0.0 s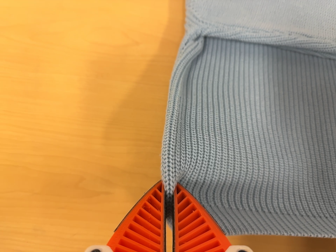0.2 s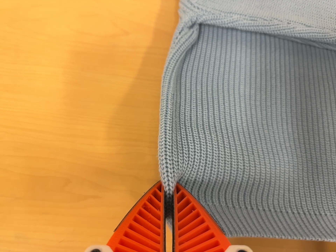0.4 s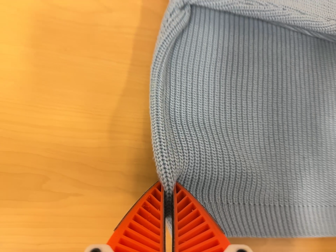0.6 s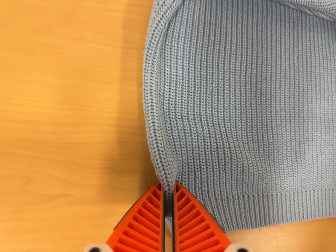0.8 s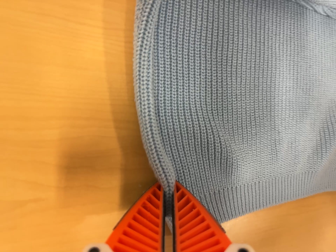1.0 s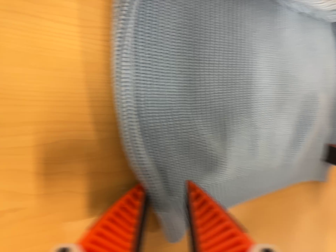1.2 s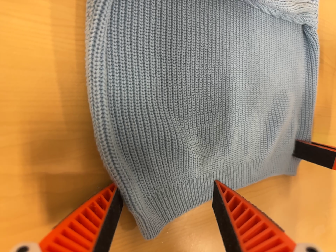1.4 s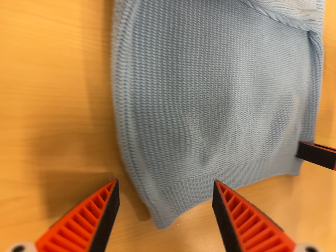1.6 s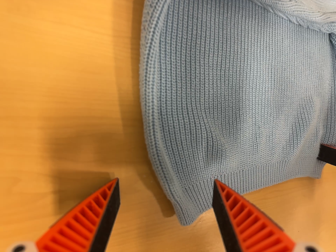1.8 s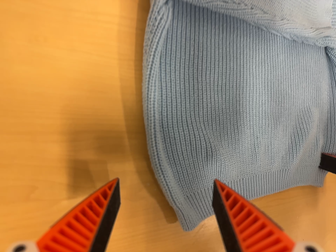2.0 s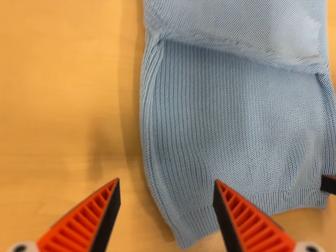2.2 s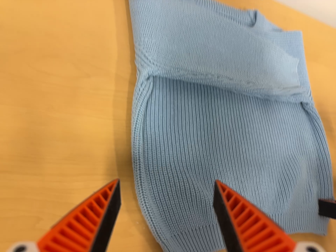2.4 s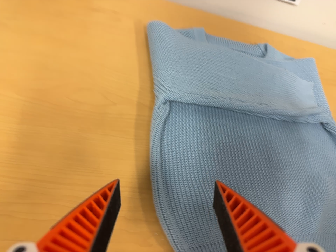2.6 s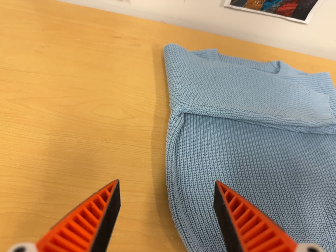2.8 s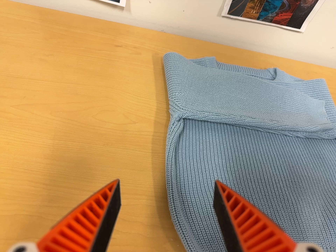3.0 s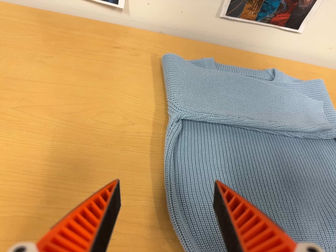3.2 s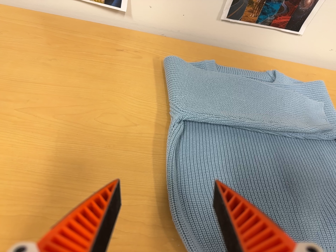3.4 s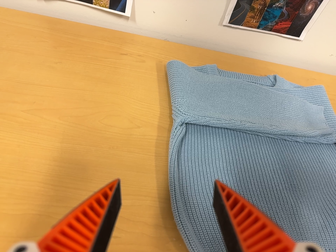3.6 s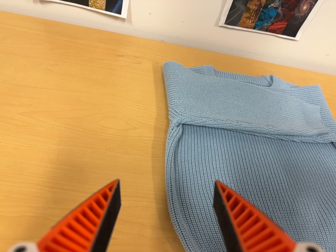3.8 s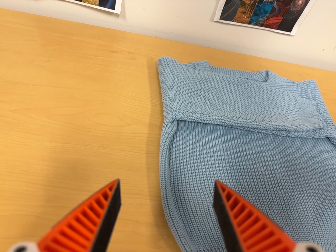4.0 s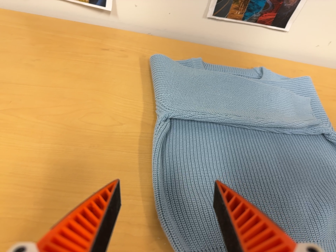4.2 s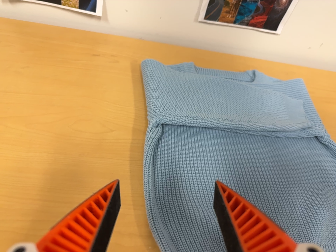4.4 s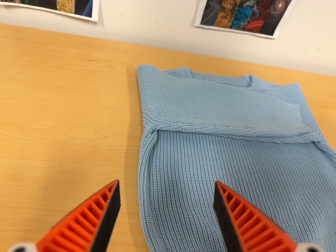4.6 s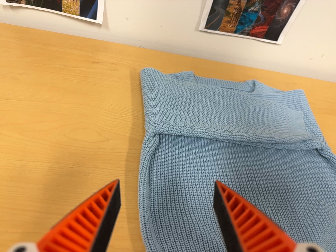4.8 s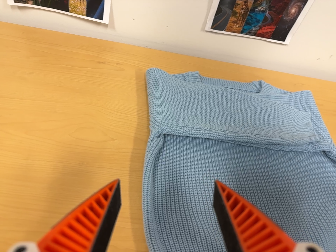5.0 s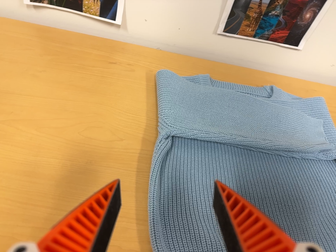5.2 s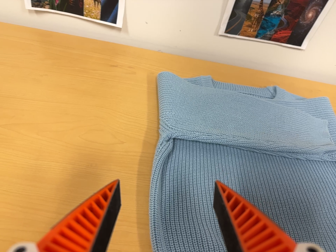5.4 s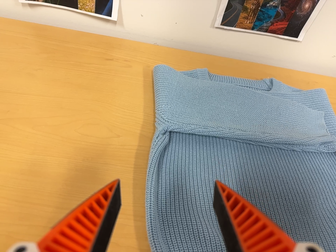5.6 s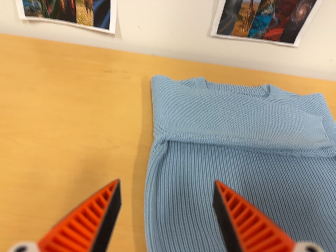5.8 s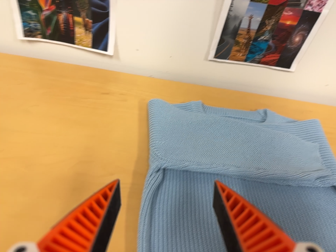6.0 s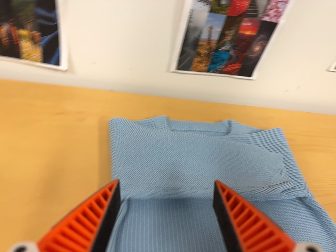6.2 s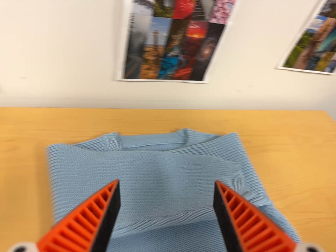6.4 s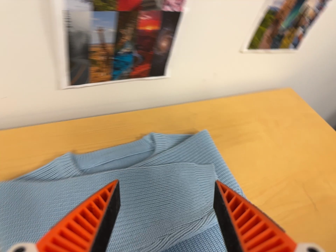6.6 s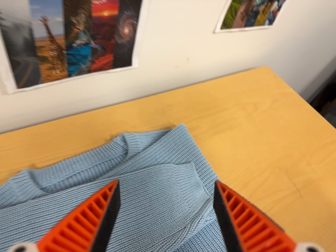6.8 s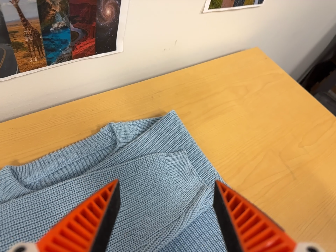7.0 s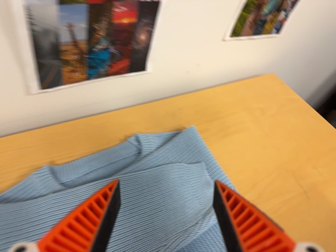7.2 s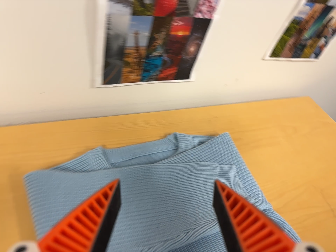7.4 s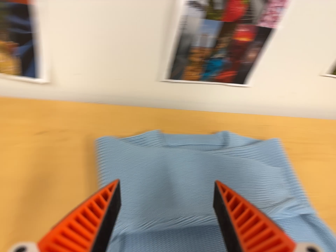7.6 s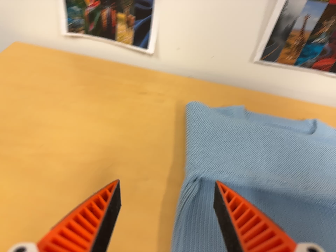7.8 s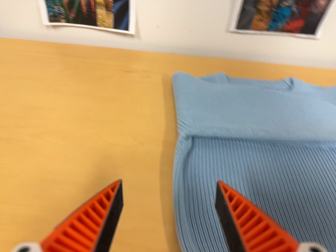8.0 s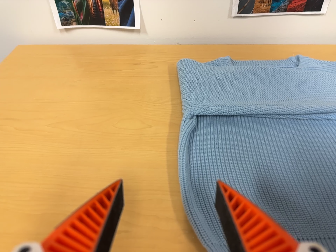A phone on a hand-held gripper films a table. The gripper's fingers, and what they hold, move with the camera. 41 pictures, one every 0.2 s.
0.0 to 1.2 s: The camera pans to its right by about 35 degrees. It travels toward the top of its view, forward and to its left, about 12 cm. Its aim tips toward the bottom of its view by about 25 degrees, and the scene shifts upward.
1.2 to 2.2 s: The camera swings to its left by about 10 degrees, and the scene slides to the right. It travels backward, about 12 cm, so what stands in front gets smaller. Its aim tips toward the top of its view by about 20 degrees, and the scene shifts downward.
2.2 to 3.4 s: The camera pans to its left by about 15 degrees. It travels backward and toward the bottom of its view, about 12 cm, so what stands in front gets smaller. Its aim tips toward the top of its view by about 20 degrees.
3.4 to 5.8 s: The camera travels to its right and toward the top of its view, about 8 cm, so close, fixed things drift to the left.
5.8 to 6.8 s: The camera pans to its right by about 30 degrees. It travels forward and toward the top of its view, about 26 cm, so what stands in front looms larger. Its aim tips toward the bottom of its view by about 15 degrees. It rolls about its line of sight by about 25 degrees, and the scene rotates counterclockwise.
6.8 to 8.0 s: The scene slides to the right, as the camera pans about 40 degrees to its left. It travels toward the bottom of its view and backward, about 34 cm. Its aim tips toward the top of its view by about 15 degrees. It rolls about its line of sight by about 15 degrees, and the scene rotates clockwise.
The film runs backward here.
